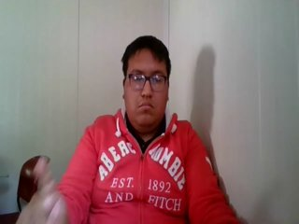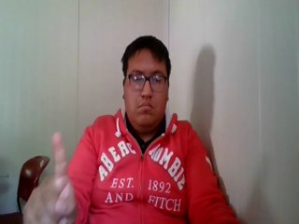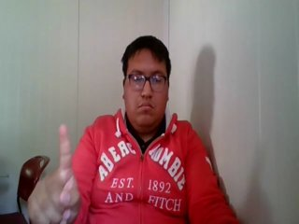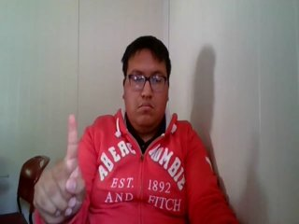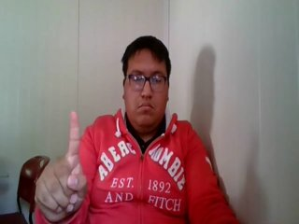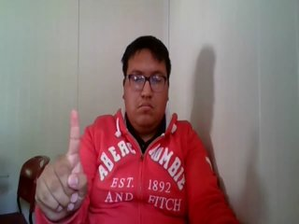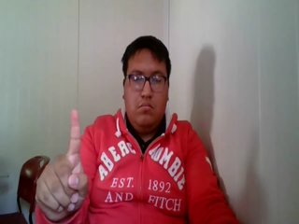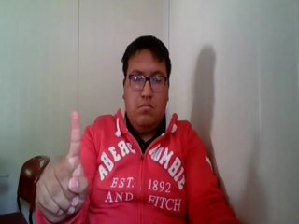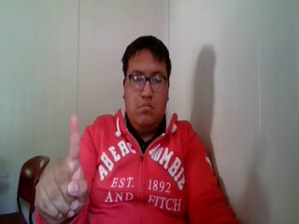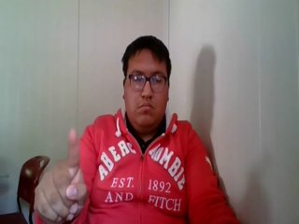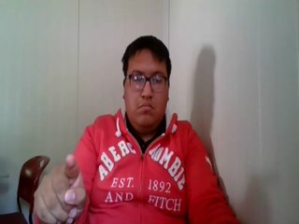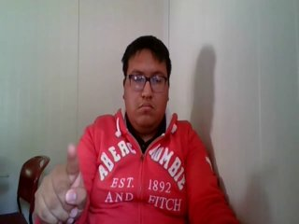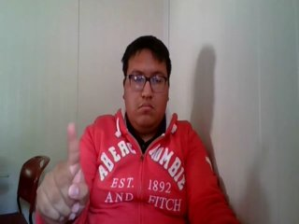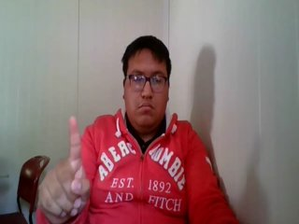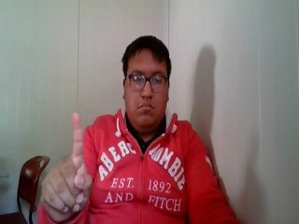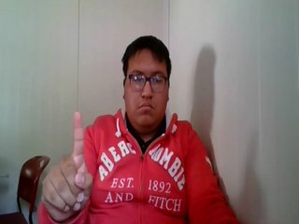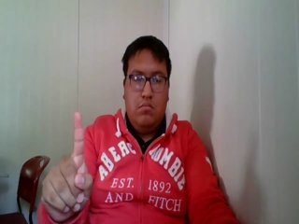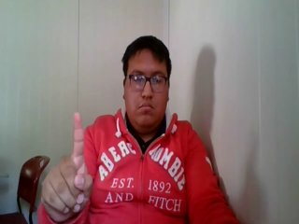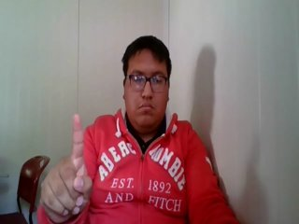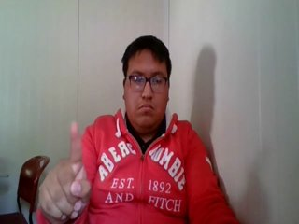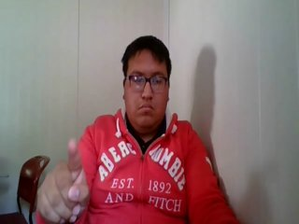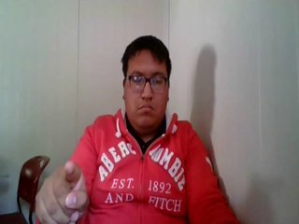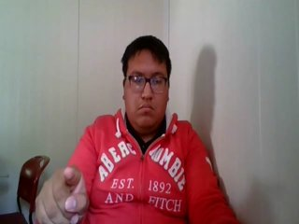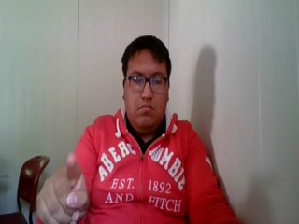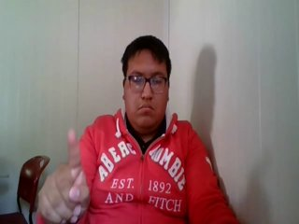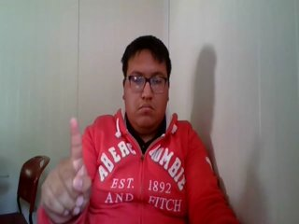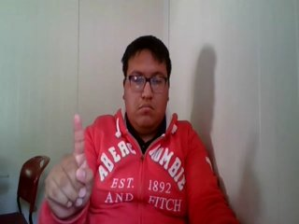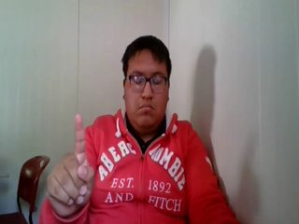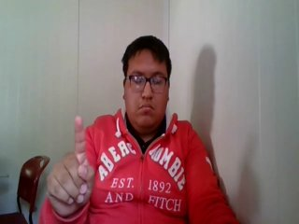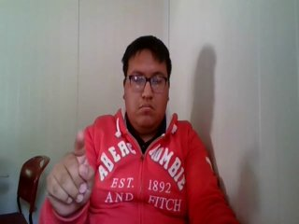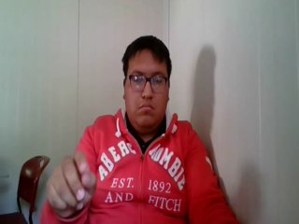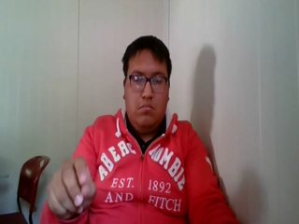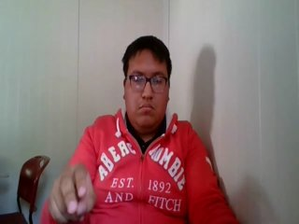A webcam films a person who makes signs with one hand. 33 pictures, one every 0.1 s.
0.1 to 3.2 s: Double click with one finger.
